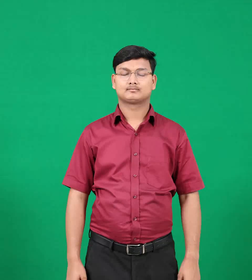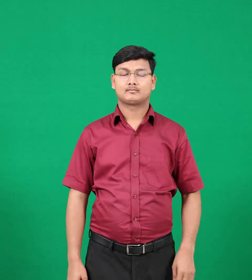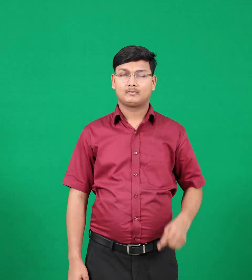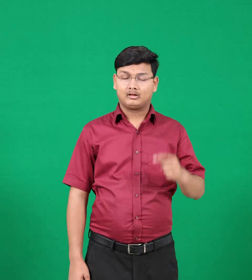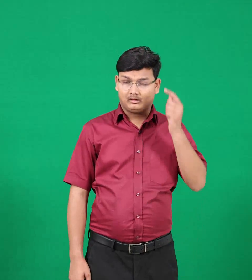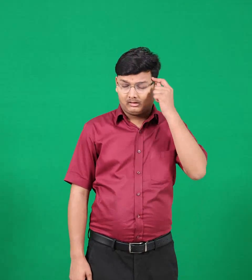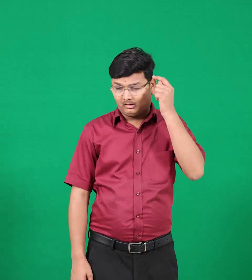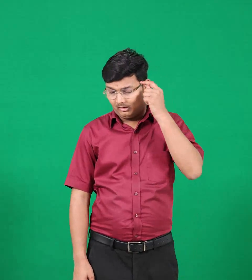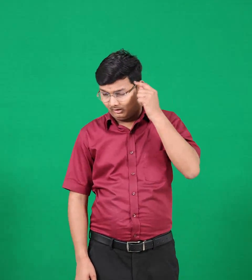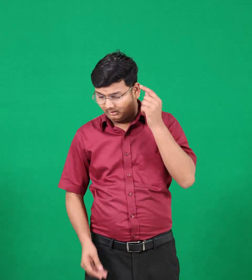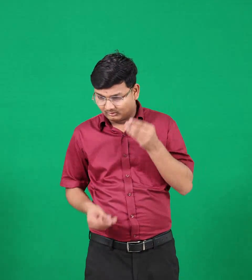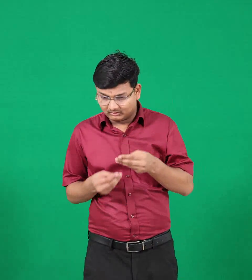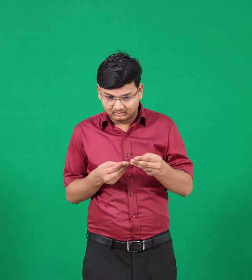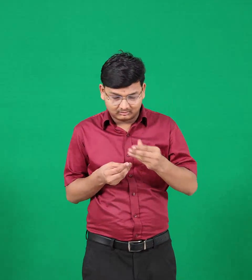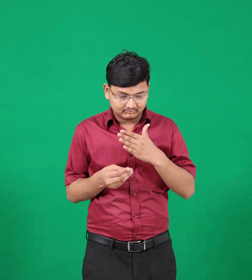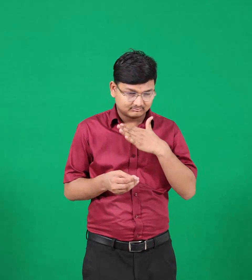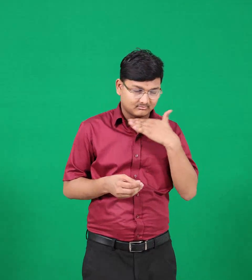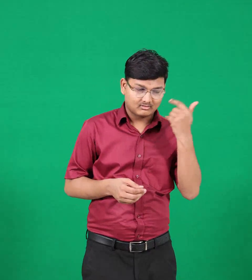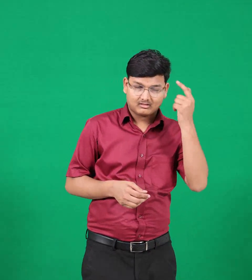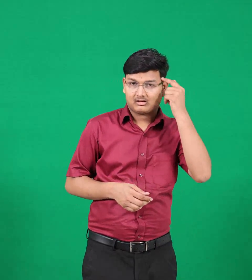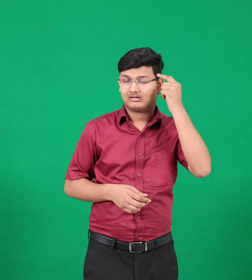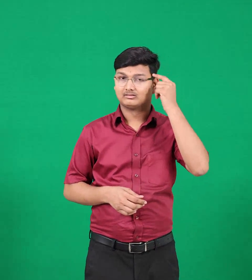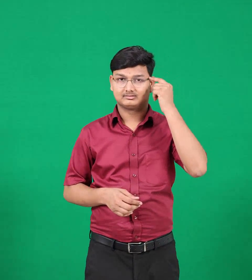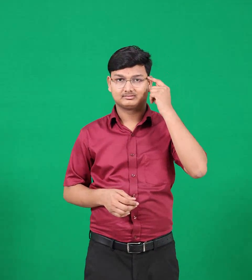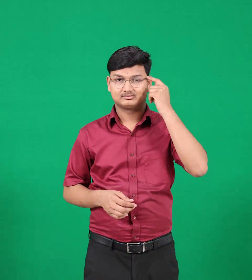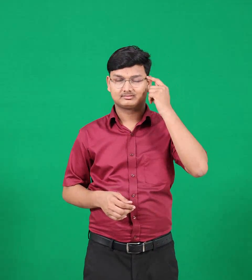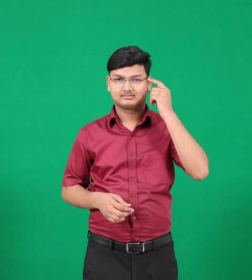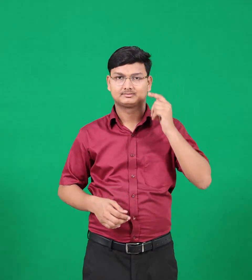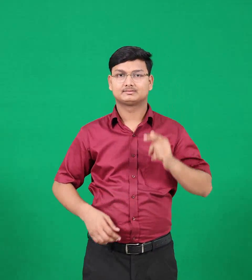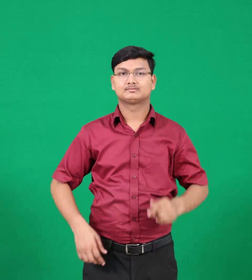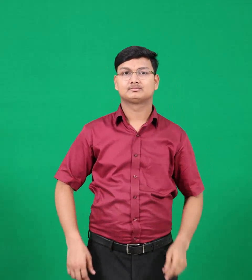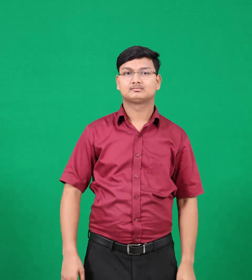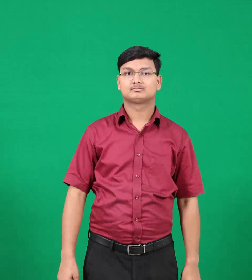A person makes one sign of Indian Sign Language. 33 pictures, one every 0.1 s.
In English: dying
